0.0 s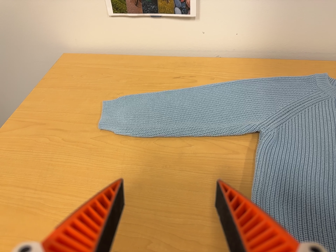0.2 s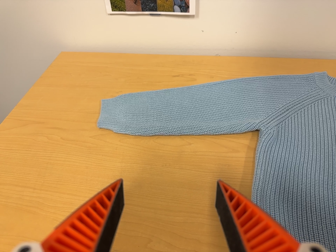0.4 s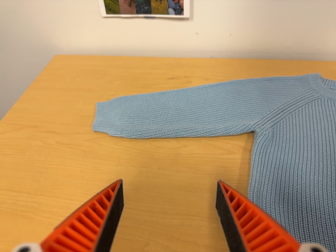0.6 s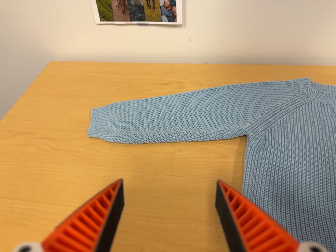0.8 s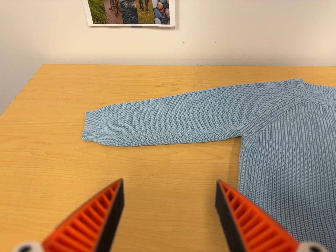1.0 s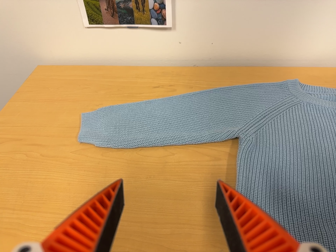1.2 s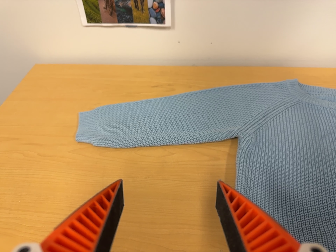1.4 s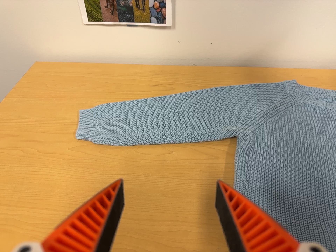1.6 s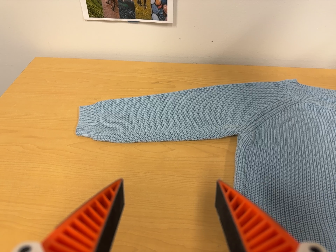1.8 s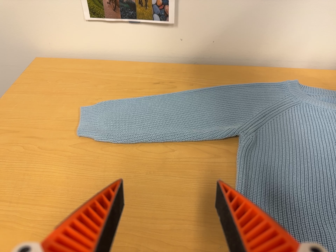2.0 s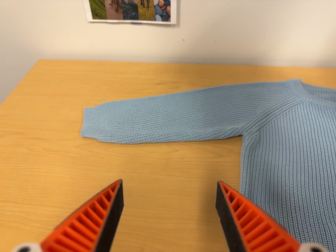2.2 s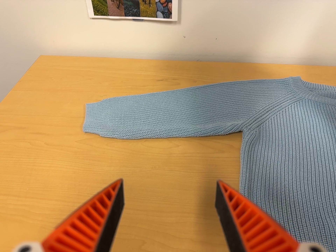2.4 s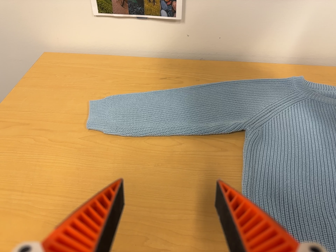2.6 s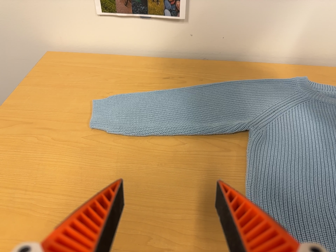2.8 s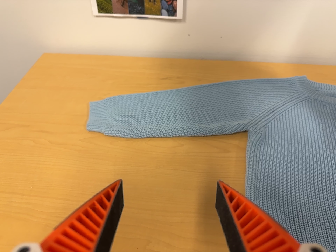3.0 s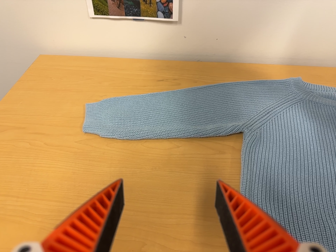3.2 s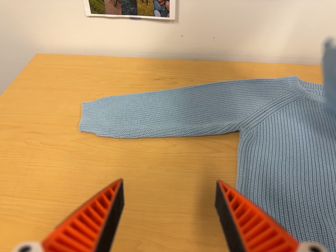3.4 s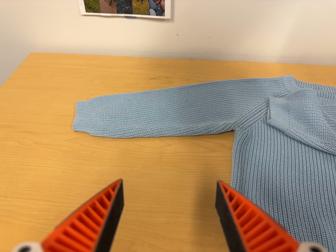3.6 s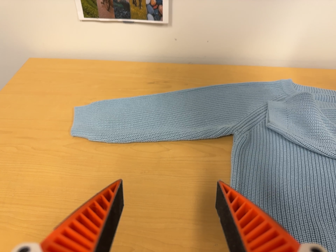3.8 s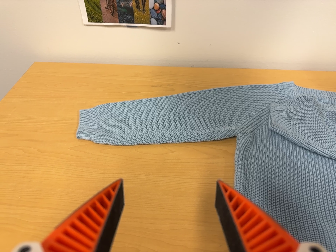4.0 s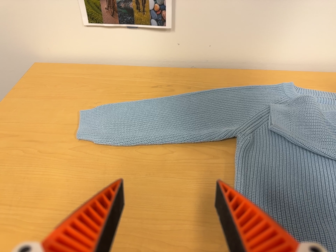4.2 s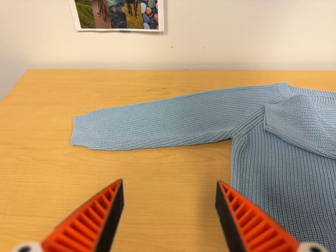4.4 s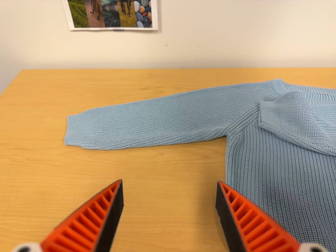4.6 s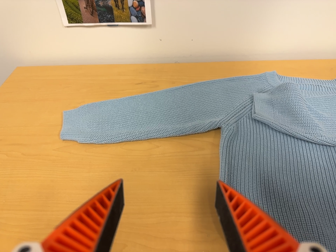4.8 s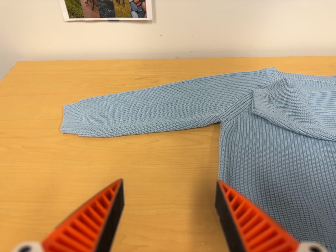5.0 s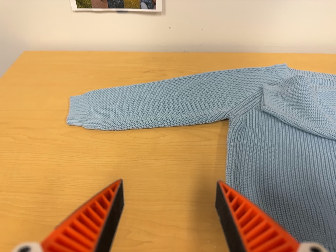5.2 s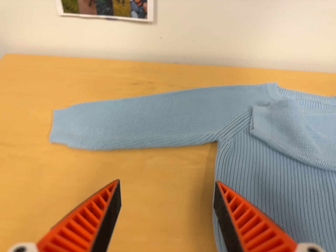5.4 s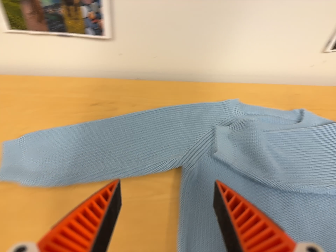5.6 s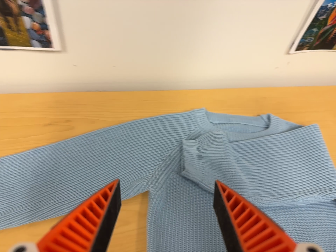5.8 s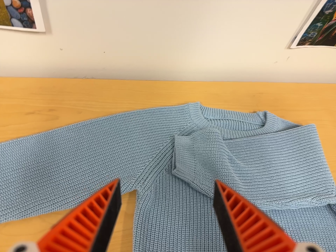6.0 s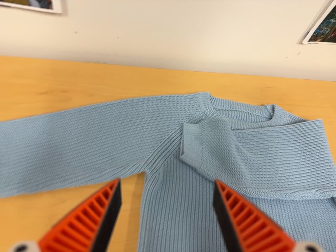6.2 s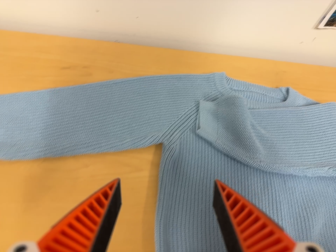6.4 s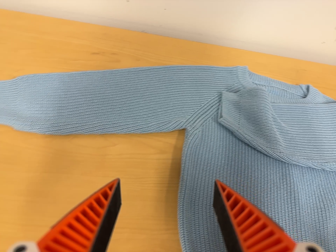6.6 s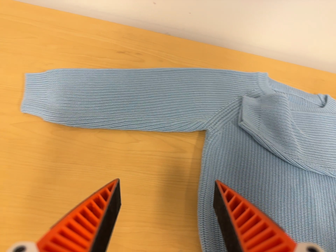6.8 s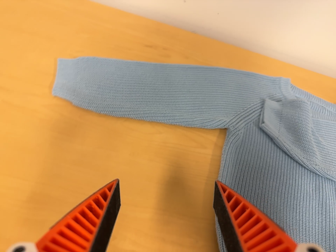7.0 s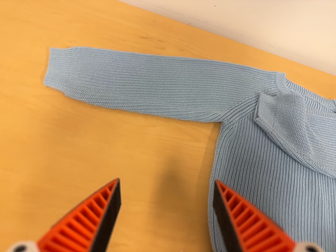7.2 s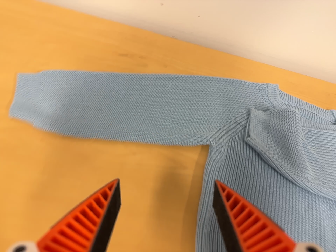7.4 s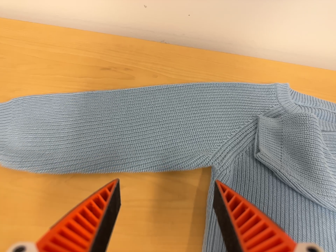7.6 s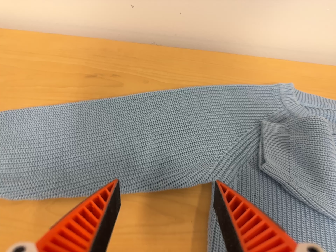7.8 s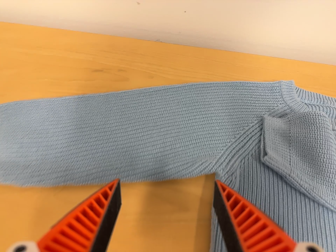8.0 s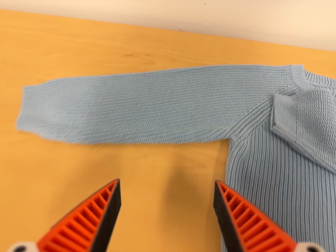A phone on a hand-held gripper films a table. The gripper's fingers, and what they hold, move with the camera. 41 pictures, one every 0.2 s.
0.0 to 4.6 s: The camera shifts only a little, or ends up much as it began.
4.6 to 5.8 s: The camera swings to its right by about 15 degrees, and the scene slides to the left. It travels toward the top of its view and forward, about 20 cm. Its aim tips toward the bottom of its view by about 10 degrees.
5.8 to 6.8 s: The camera travels to its left, toward the bottom of its view and backward, about 18 cm, so close, fixed things drift to the right. It rolls about its line of sight by about 15 degrees, and the scene rotates clockwise.
6.8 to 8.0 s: The camera travels forward and to its right, about 10 cm, so what stands in front looms larger.
The film runs forward here.
